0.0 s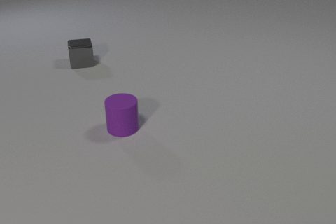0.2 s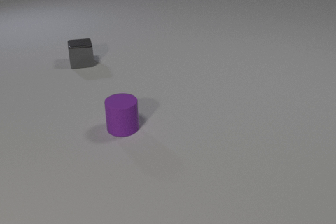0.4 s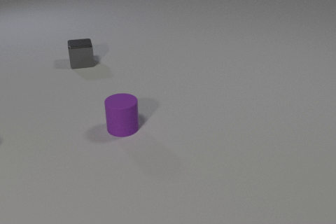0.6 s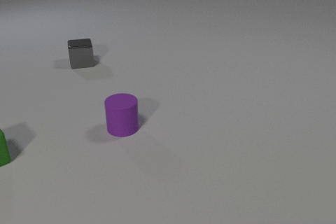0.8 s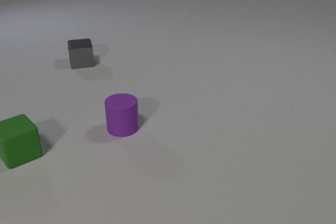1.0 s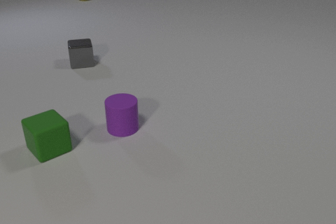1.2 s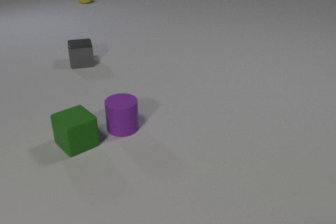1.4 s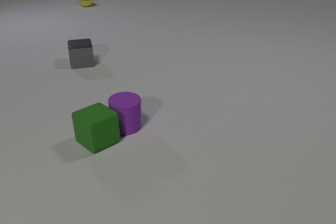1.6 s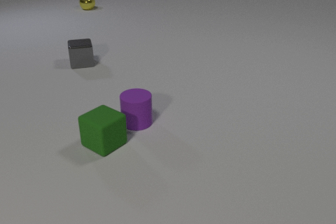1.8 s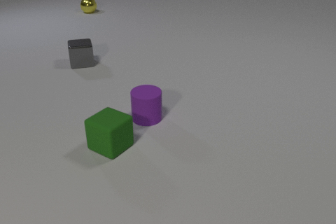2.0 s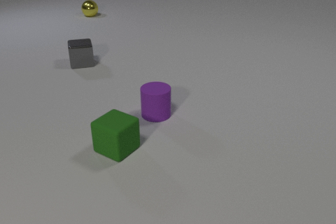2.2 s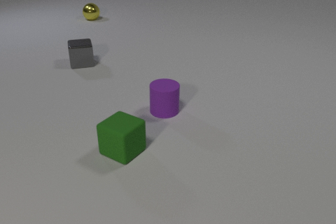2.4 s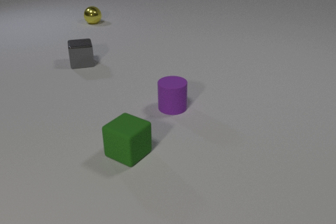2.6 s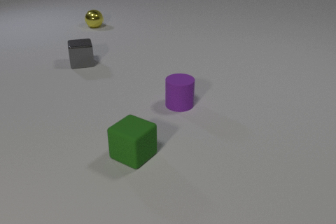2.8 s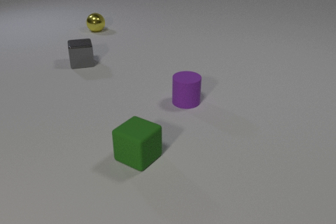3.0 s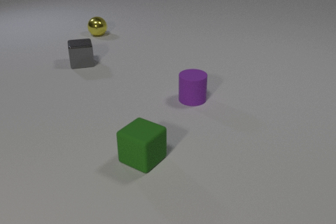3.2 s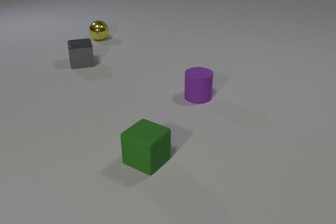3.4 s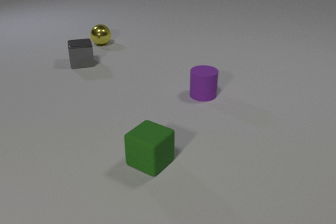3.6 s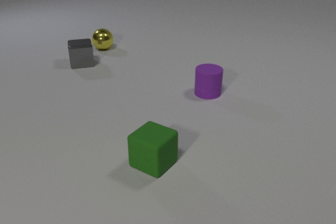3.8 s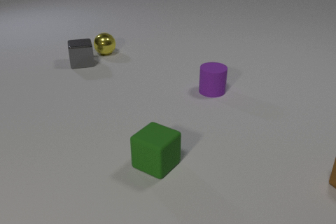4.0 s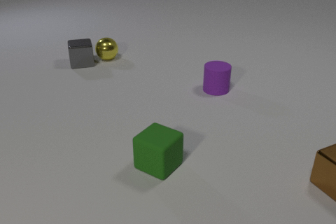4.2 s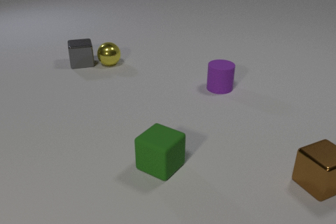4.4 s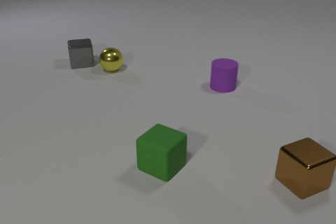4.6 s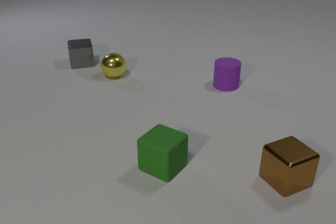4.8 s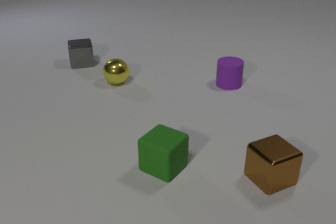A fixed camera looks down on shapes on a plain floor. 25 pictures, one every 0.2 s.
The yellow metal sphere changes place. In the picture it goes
toward the camera.
The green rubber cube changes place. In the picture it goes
to the right.
0.0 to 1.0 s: The green rubber cube comes in at the left edge, slides to the right. The yellow metal sphere comes in at the top edge, rolls toward the camera.
1.0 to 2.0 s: The green rubber cube slides to the right. The purple rubber cylinder slides to the right and away from the camera. The yellow metal sphere rolls toward the camera. The green rubber cube and the purple rubber cylinder collide.
2.0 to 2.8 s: The green rubber cube slides to the right and toward the camera. The purple rubber cylinder slides to the right and away from the camera. The yellow metal sphere rolls toward the camera.
2.8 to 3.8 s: The green rubber cube slides to the right and toward the camera. The purple rubber cylinder slides to the right and away from the camera. The brown metal cube comes in at the right edge. The yellow metal sphere rolls toward the camera.
3.8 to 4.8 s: The purple rubber cylinder slides away from the camera and to the right. The brown metal cube slides to the left. The yellow metal sphere rolls toward the camera.
What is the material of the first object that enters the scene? rubber.
How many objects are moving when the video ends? 3.
Are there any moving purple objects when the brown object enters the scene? yes.
